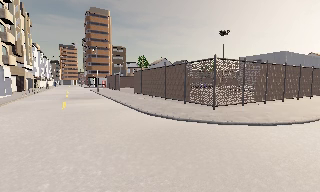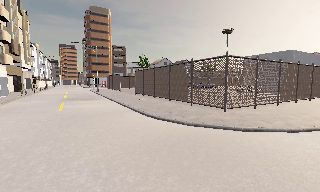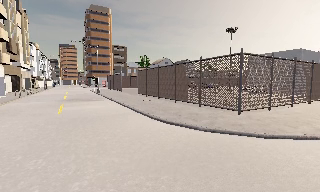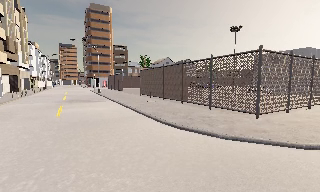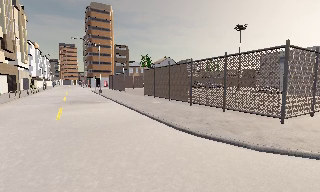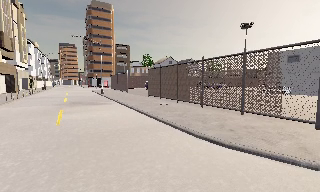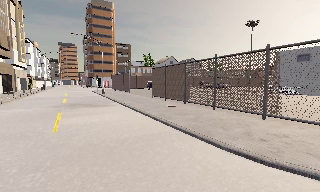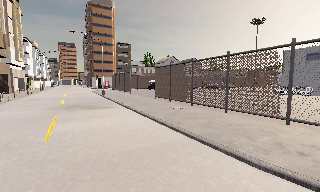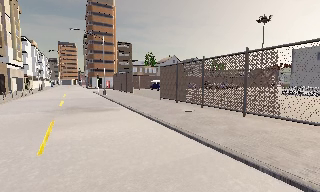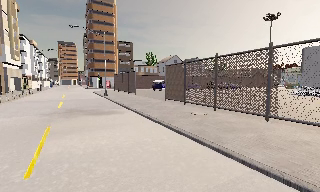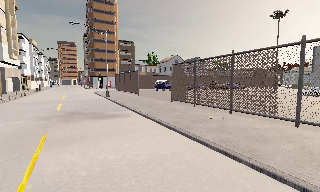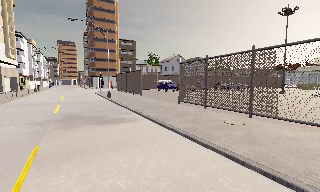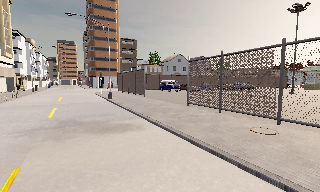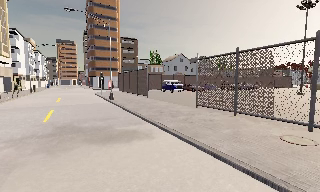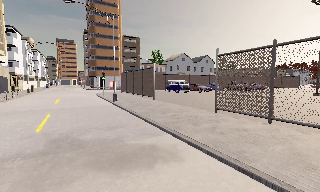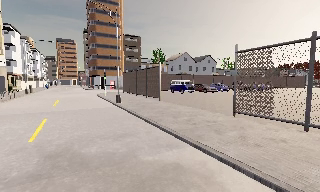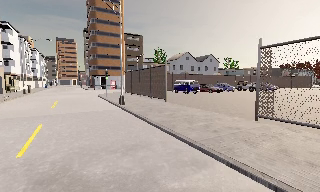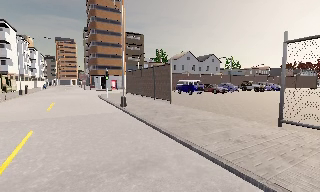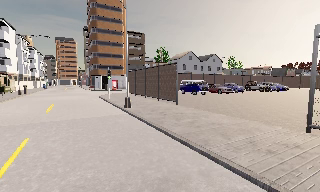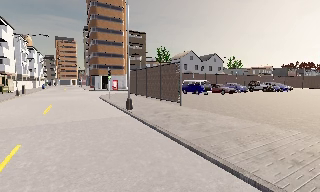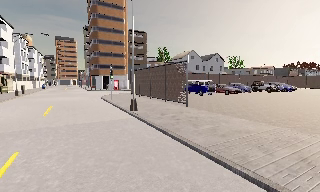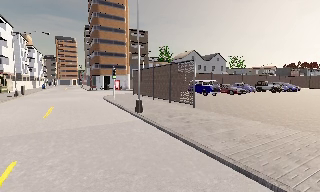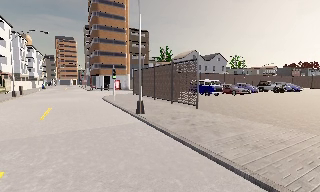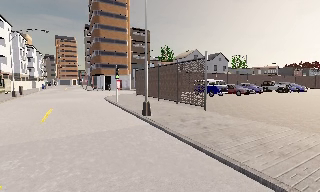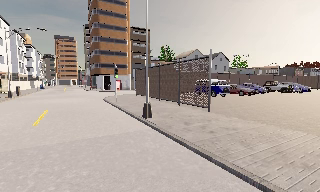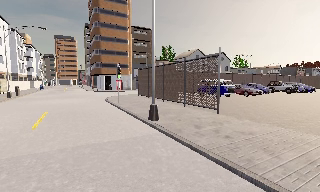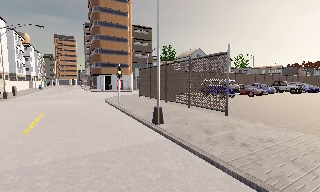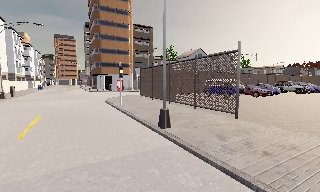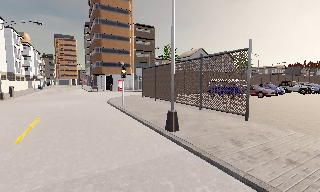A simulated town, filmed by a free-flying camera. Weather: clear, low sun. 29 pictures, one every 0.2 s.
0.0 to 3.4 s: The camera travels forward and to its left, about 18 m, so what stands in front looms larger.
3.4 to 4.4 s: The camera travels forward and to its left, about 3 m, so what stands in front looms larger. It loses speed.
4.4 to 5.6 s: The camera travels forward and to its left, about 3.5 m, so what stands in front looms larger.
The film runs forward here.
